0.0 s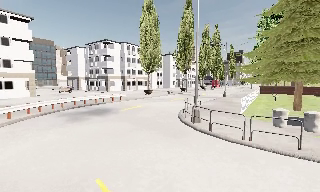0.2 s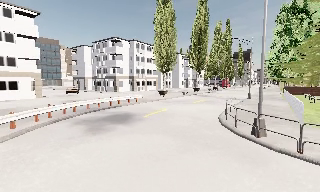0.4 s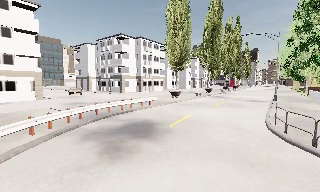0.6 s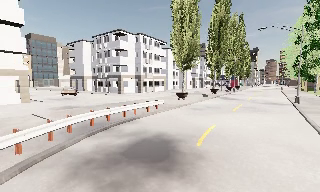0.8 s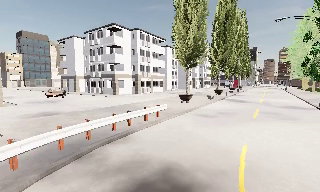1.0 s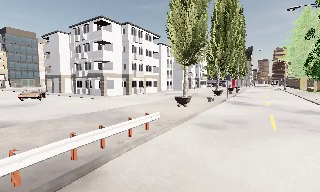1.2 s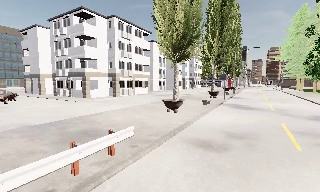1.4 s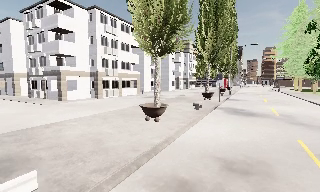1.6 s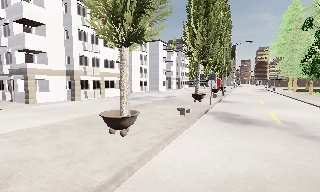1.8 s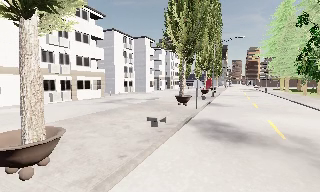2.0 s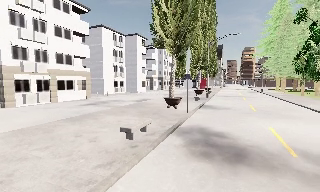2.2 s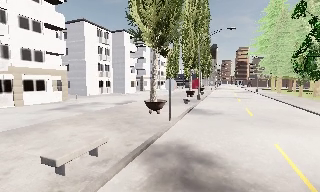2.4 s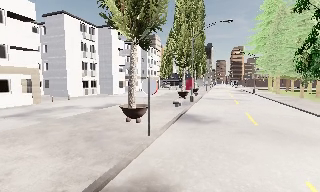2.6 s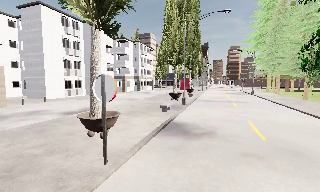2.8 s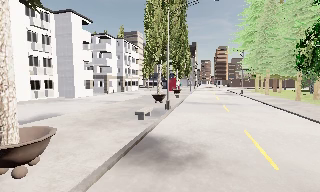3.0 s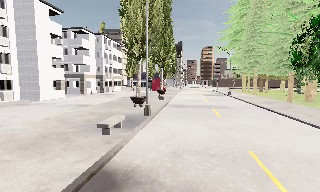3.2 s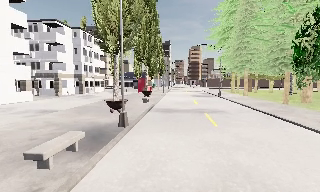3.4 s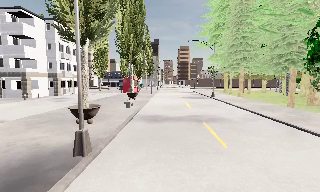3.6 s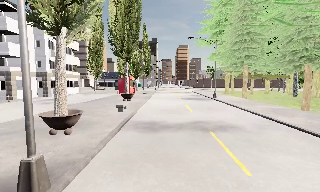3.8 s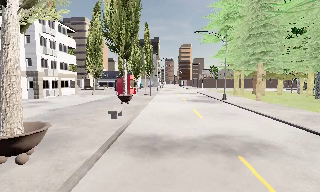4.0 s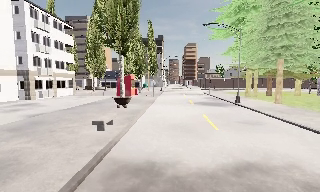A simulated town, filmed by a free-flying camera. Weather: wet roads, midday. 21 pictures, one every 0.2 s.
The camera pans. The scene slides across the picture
to the left.
The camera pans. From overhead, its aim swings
clockwise.
0.0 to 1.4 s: The camera travels forward, about 17 m, so what stands in front looms larger.
1.4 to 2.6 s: The camera swings to its right by about 10 degrees, and the scene slides to the left. It travels forward and to its right, about 14 m, so what stands in front looms larger.
2.6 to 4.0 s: The scene slides to the left, as the camera pans about 15 degrees to its right. It travels forward, about 16 m, so what stands in front looms larger.
The film runs backward here.
